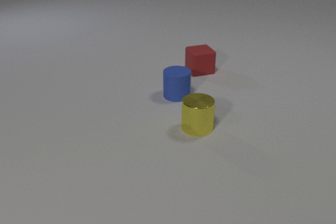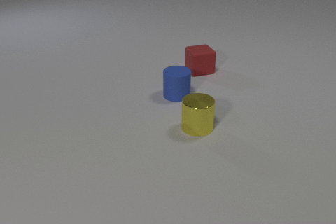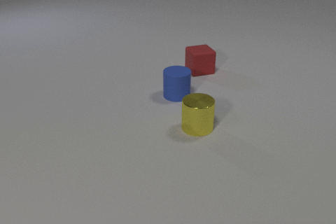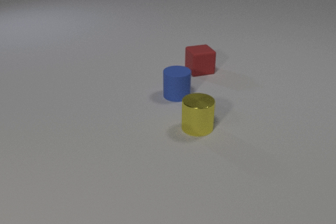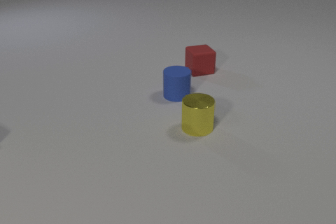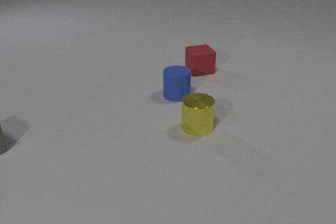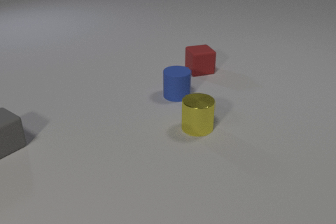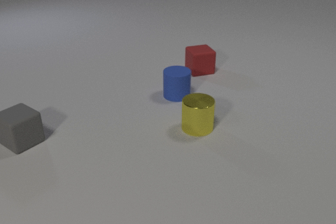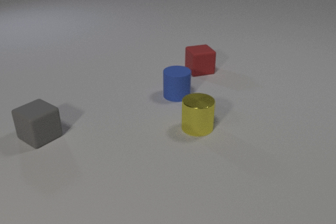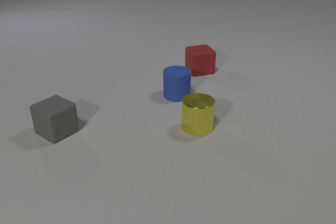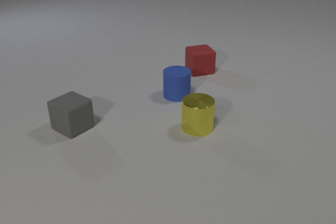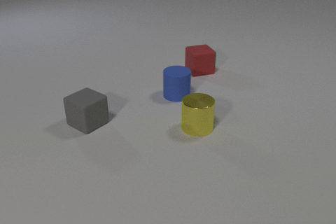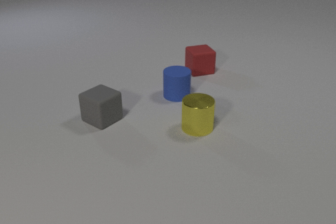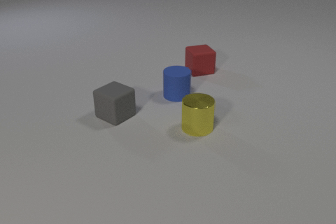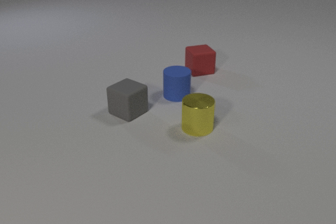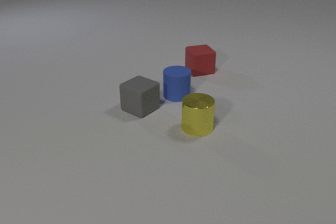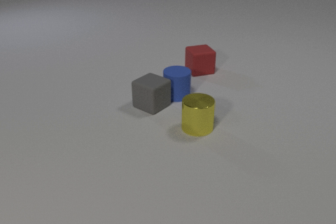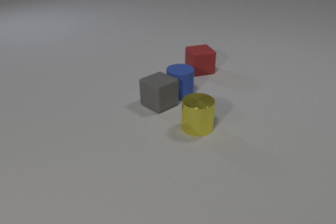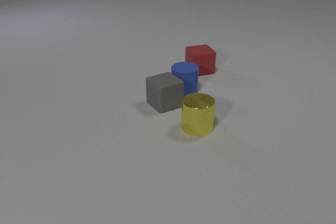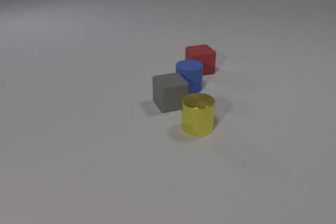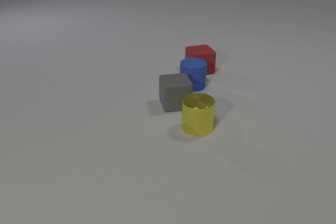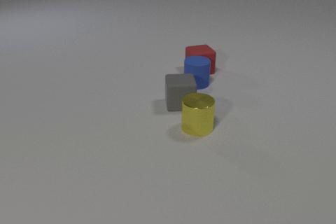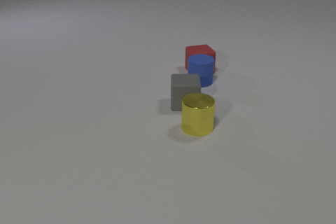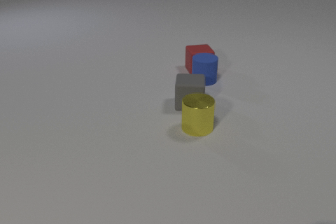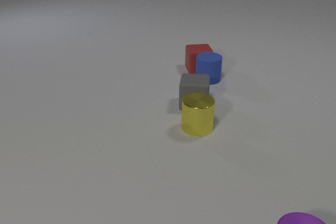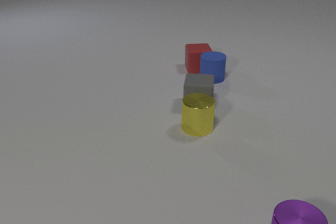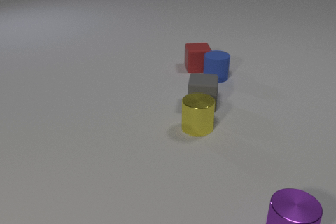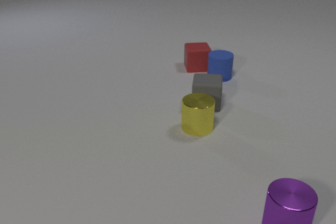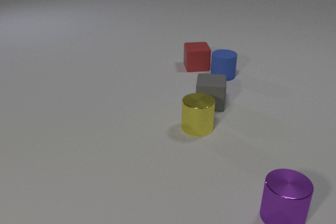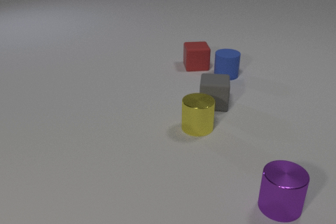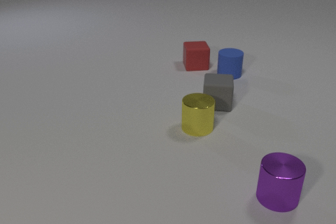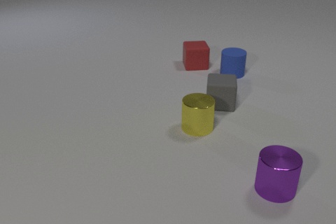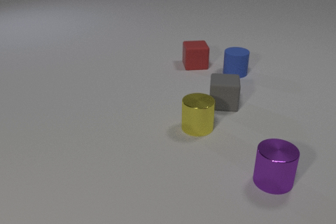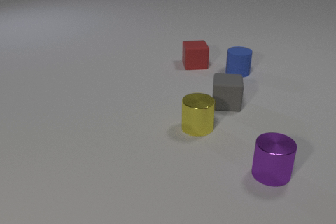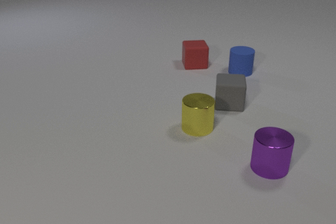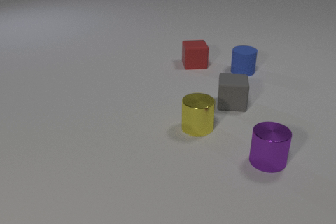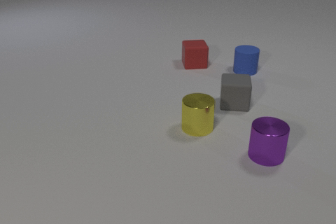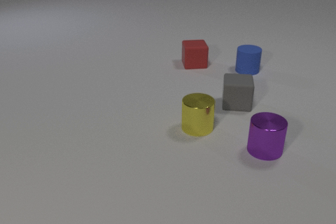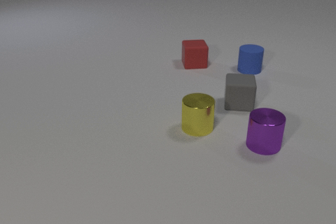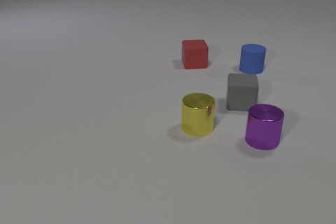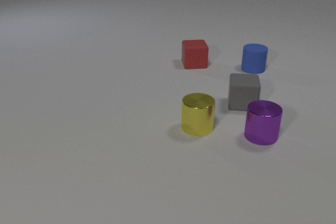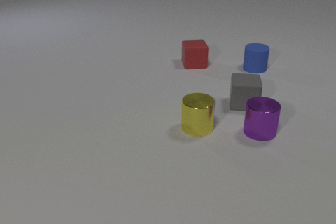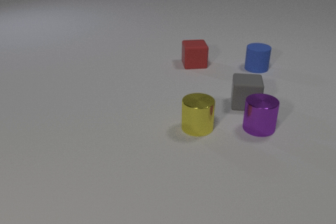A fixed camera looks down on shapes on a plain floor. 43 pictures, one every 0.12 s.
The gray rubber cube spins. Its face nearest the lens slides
to the left.
The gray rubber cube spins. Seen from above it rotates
clockwise.
0.00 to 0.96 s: The gray rubber cube comes in at the left edge, slides to the right.
0.96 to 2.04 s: The gray rubber cube slides to the right. The gray rubber cube and the blue rubber cylinder collide.
2.04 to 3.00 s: The gray rubber cube slides to the right, spins clockwise seen from above by about 45 degrees, its near face sliding to the left. The blue rubber cylinder slides away from the camera and to the right. The purple metal cylinder comes in at the bottom edge, slides away from the camera. The blue rubber cylinder and the red rubber cube collide.
3.00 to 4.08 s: The gray rubber cube slides to the right. The blue rubber cylinder slides to the right and away from the camera. The purple metal cylinder slides away from the camera. The red rubber cube slides away from the camera.
4.08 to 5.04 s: The gray rubber cube slides to the right. The blue rubber cylinder slides to the right and away from the camera. The purple metal cylinder slides away from the camera.
What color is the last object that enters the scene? purple.
What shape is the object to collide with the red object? cylinder.
What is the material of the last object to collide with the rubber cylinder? rubber.
